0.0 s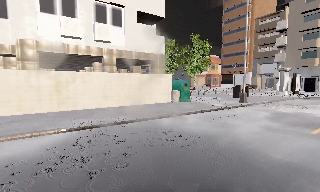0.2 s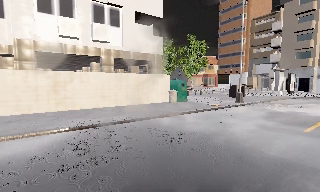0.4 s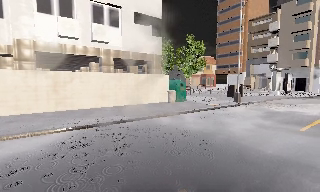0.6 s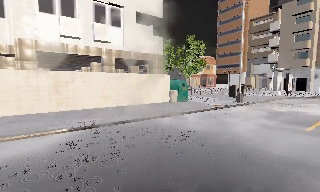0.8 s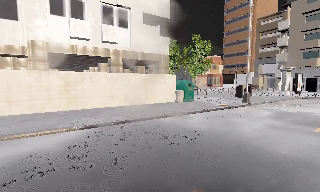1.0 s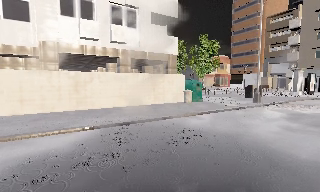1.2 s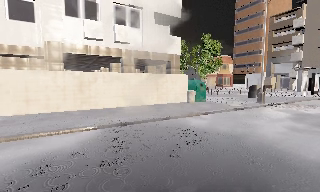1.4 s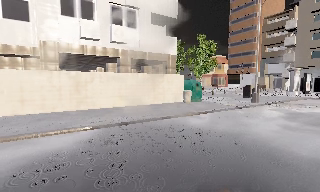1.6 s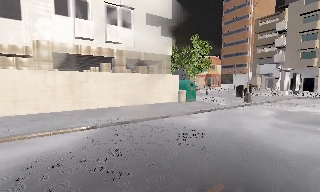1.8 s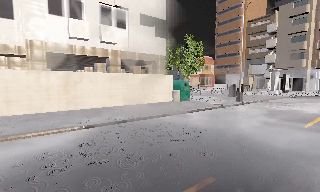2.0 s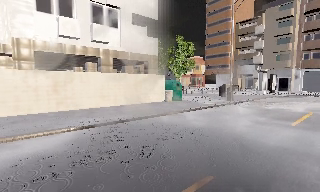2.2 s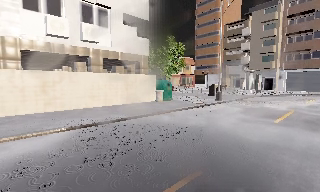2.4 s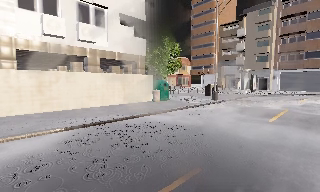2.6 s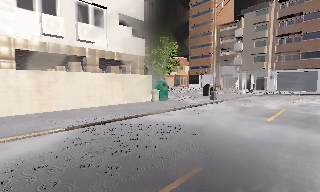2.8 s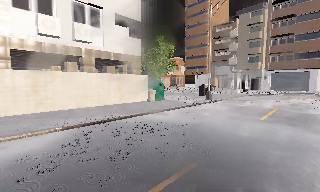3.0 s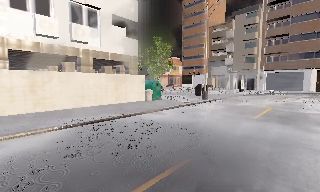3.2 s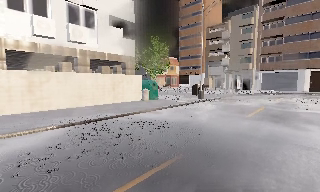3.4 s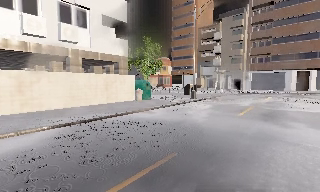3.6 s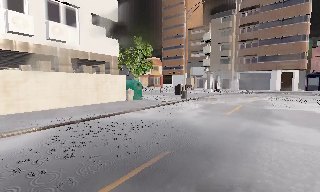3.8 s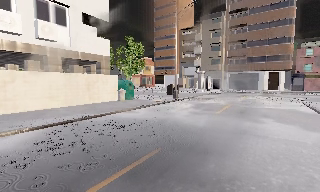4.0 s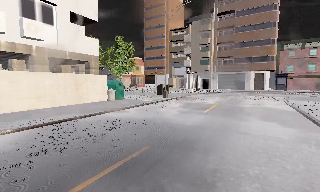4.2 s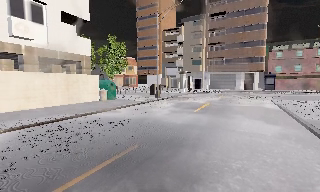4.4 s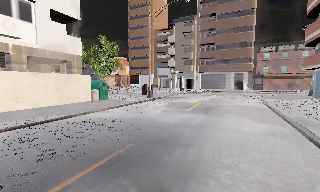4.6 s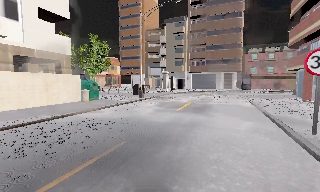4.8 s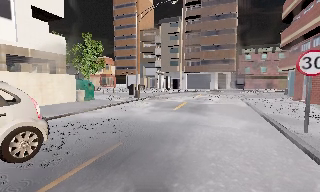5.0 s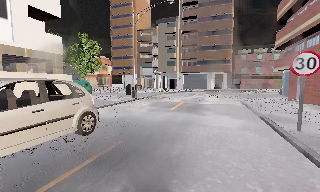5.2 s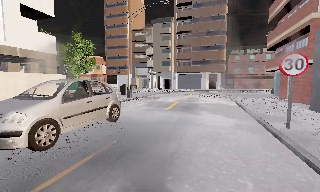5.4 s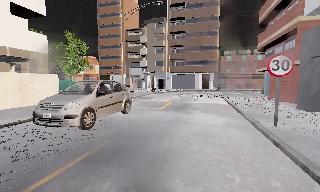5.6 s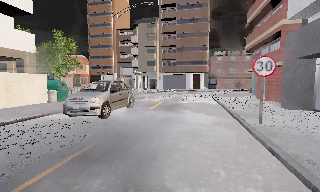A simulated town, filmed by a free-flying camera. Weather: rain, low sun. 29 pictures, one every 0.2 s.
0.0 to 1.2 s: The camera travels to its left, about 0.5 m, so close, fixed things drift to the right.
1.2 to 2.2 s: The camera swings to its right by about 10 degrees, and the scene slides to the left.
2.2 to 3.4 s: The camera travels backward, about 0.5 m, so what stands in front gets smaller.
3.4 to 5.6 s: The camera swings to its right by about 30 degrees, and the scene slides to the left. It travels backward, about 1 m, so what stands in front gets smaller.
The film runs backward here.
